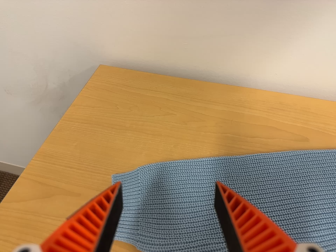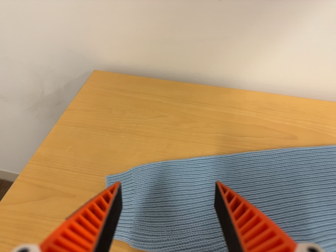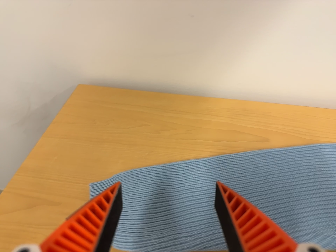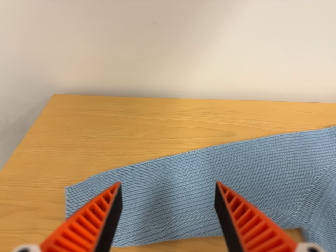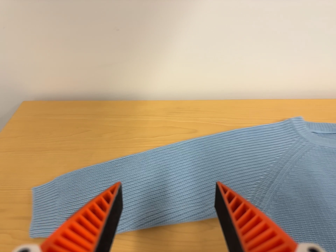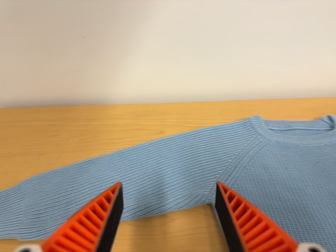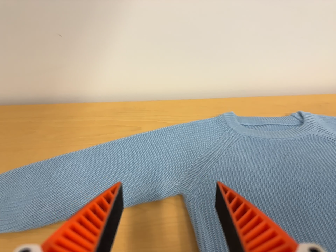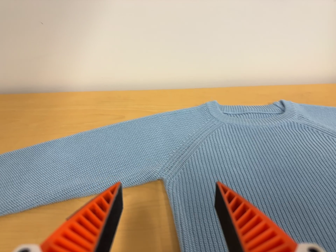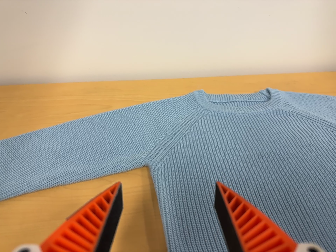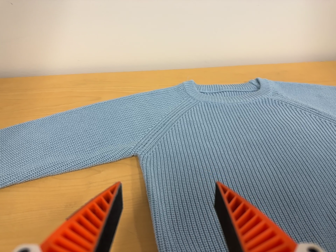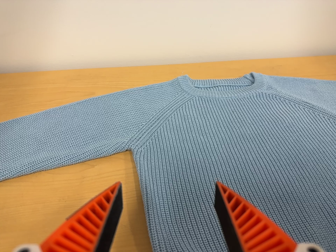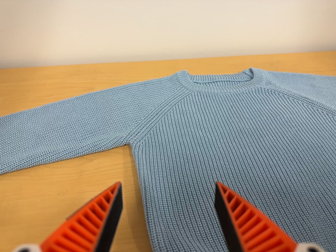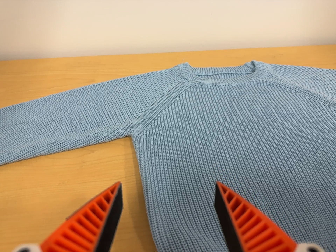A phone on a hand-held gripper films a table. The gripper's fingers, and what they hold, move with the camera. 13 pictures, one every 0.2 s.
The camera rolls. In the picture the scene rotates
counterclockwise.
0.0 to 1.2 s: The scene slides to the left, as the camera pans about 15 degrees to its right. It travels to its right and backward, about 22 cm, so close, fixed things drift to the left. Its aim tips toward the top of its view by about 10 degrees. It rolls about its line of sight by about 10 degrees, and the scene rotates counterclockwise.
1.2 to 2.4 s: The camera travels to its right and toward the bottom of its view, about 8 cm, so close, fixed things drift to the left.
The film runs forward here.
